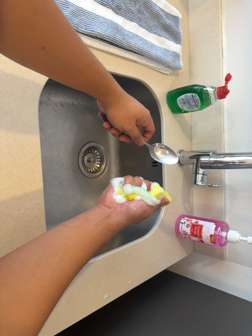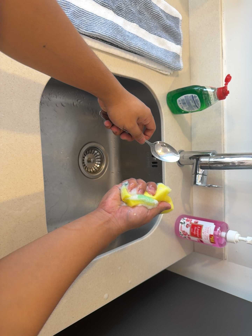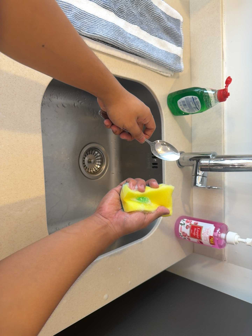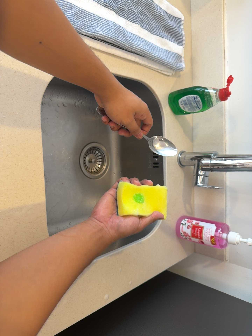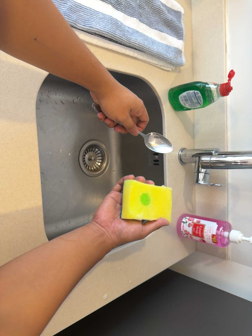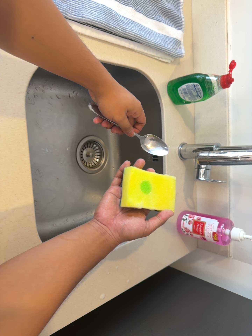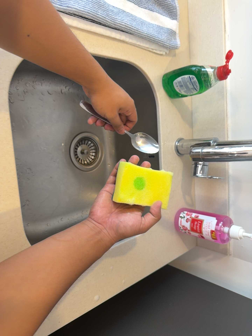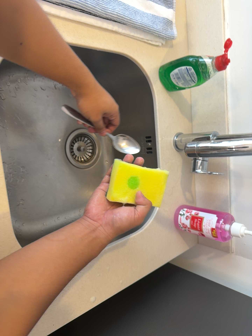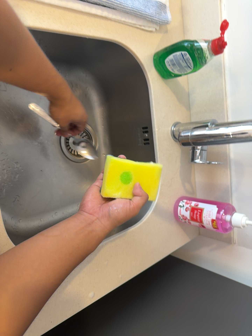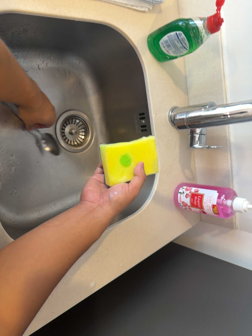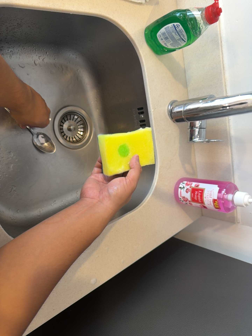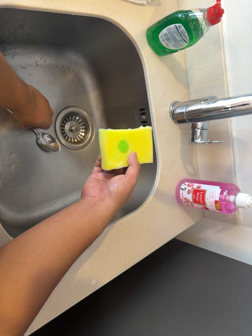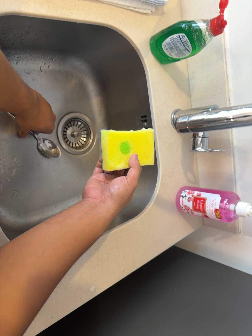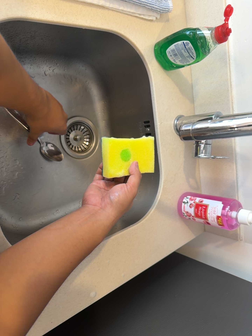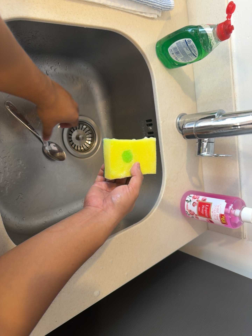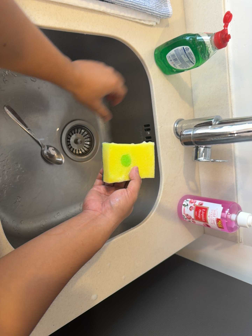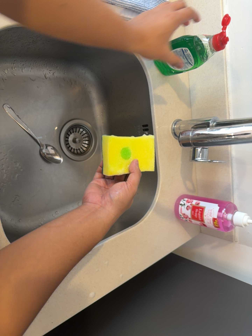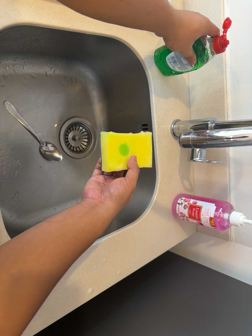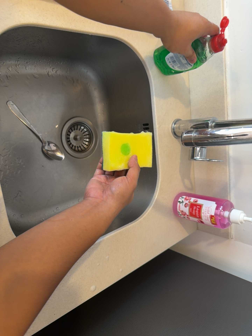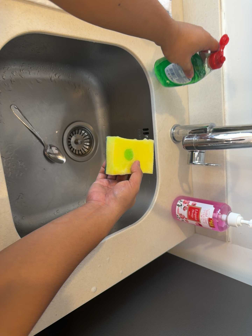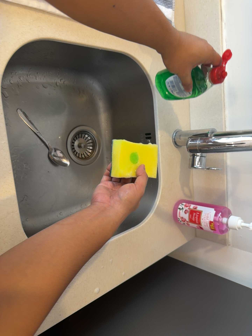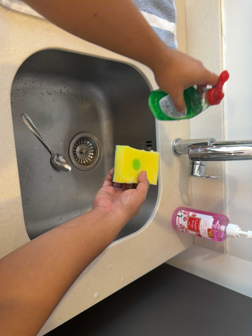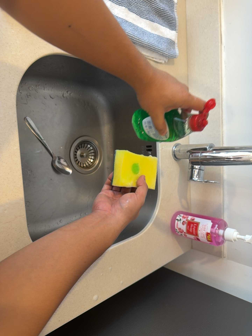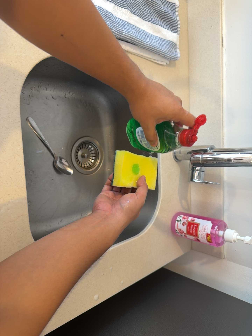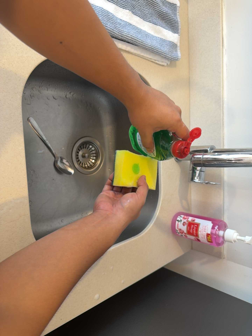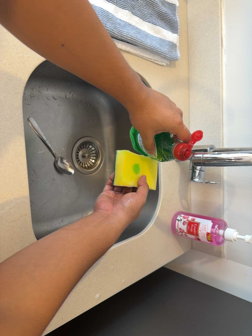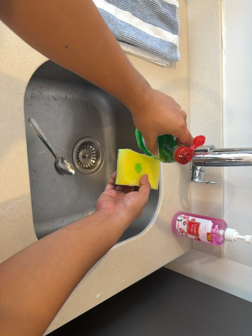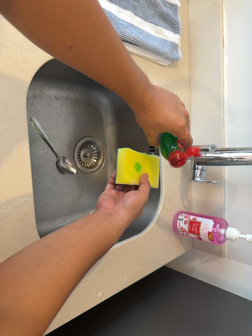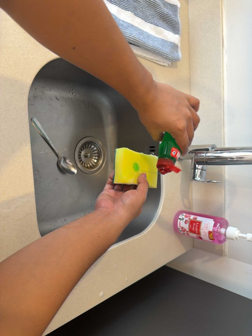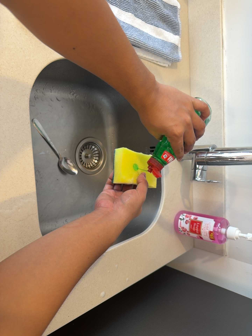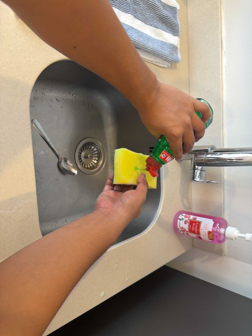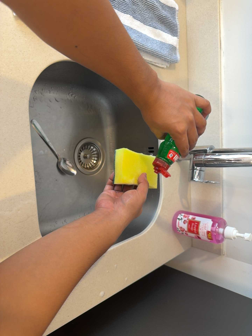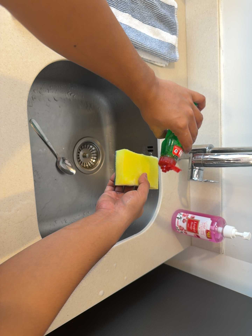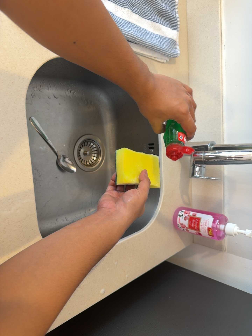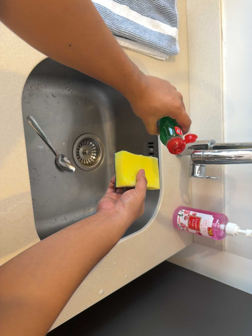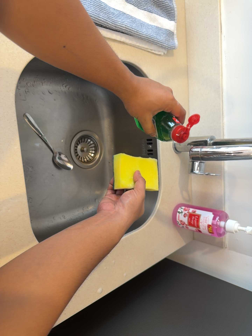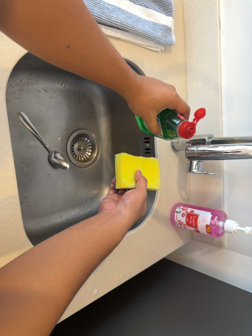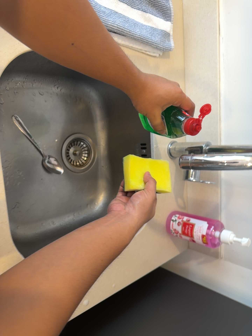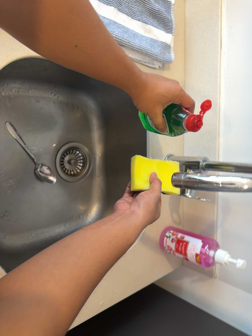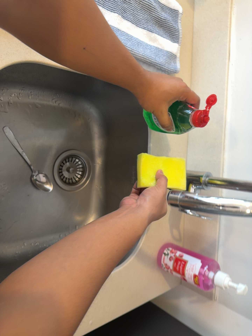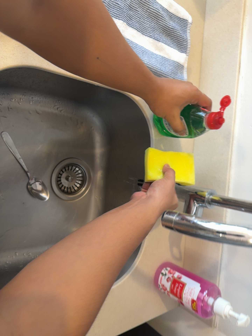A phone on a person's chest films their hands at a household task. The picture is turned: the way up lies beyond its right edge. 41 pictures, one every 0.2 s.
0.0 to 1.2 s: The camera shifts only a little, or ends up much as it began.
1.2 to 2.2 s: The camera travels forward and to its right, about 8 cm, so what stands in front looms larger.
2.2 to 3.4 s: The camera shifts only a little, or ends up much as it began.
3.4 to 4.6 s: The camera travels backward and to its left, about 8 cm, so what stands in front gets smaller.
4.6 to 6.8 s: The camera shifts only a little, or ends up much as it began.
6.8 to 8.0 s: The camera travels forward and to its right, about 14 cm, so what stands in front looms larger. It rolls about its line of sight by about 10 degrees, and the scene rotates clockwise.
The film runs backward here.
